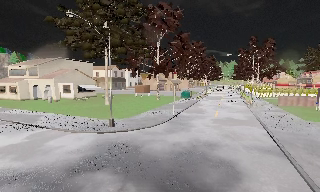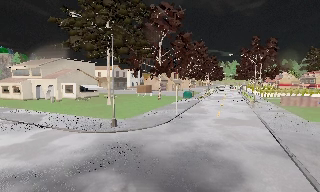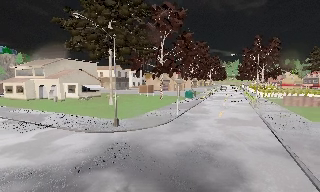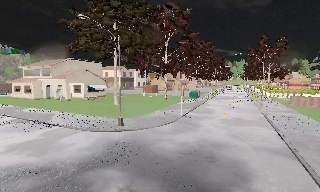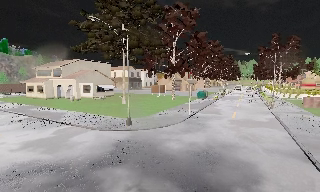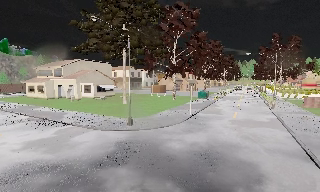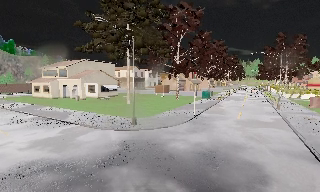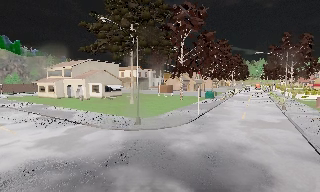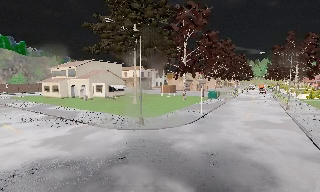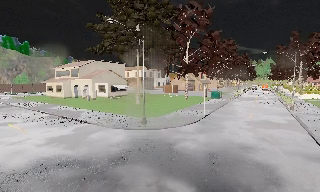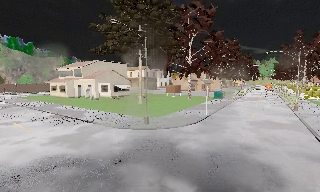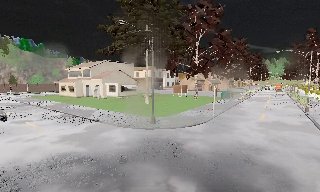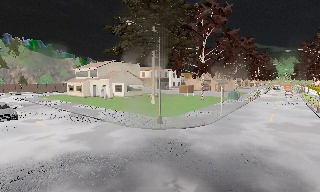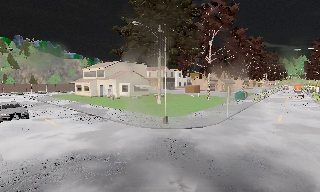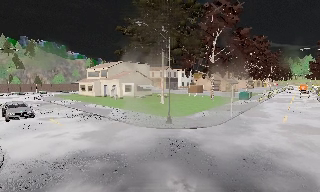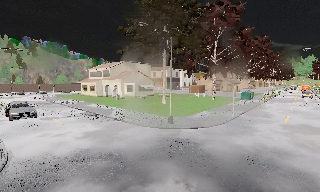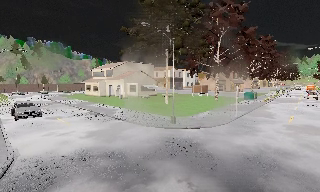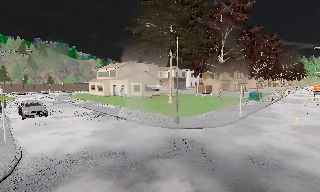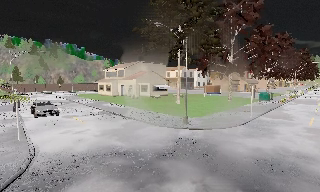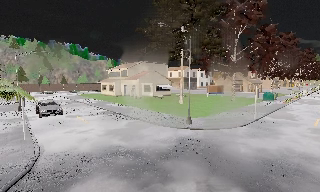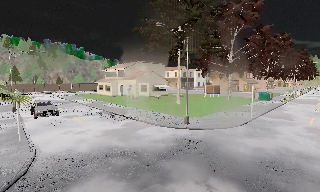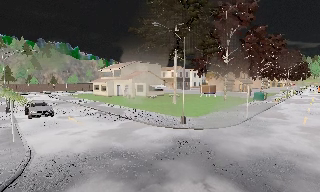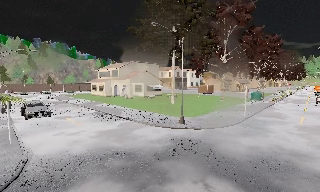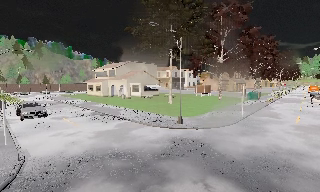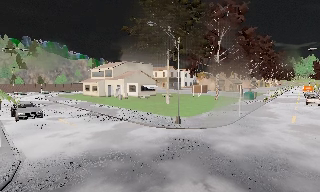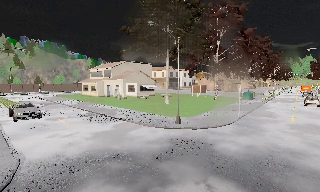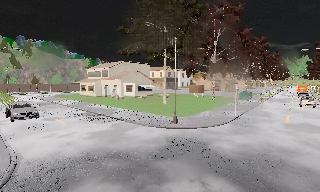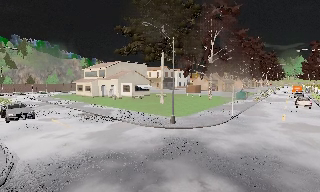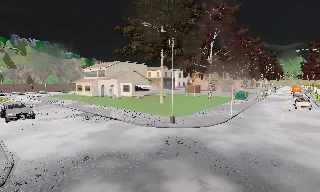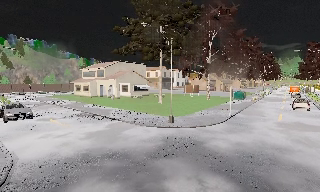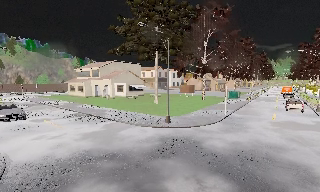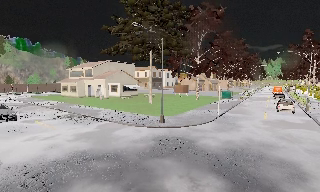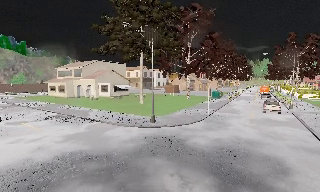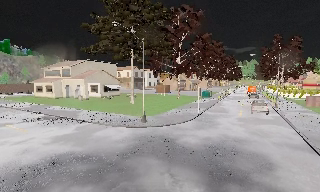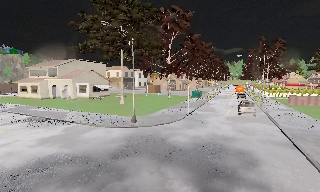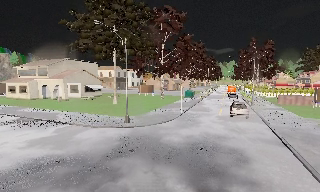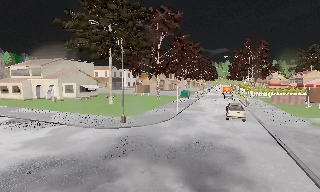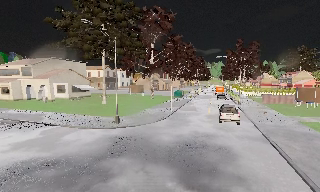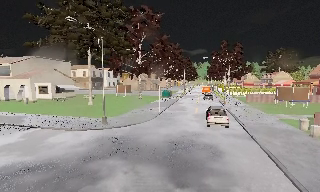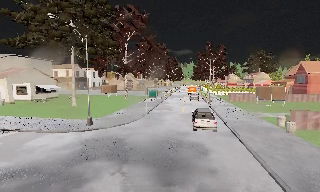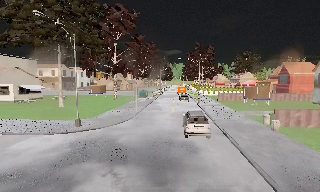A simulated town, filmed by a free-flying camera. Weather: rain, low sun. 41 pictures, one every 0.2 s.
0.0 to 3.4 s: The camera pans to its left, which is counterclockwise from overhead, by about 20 degrees. It travels backward, about 1 m, so what stands in front gets smaller.
3.4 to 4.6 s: The camera travels to its left, about 0.5 m, so close, fixed things drift to the right.
4.6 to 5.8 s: The camera shifts only a little, or ends up much as it began.
5.8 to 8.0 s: The camera swings to its right by about 35 degrees, and the scene slides to the left. It travels backward, about 0.5 m.
The film runs backward here.
